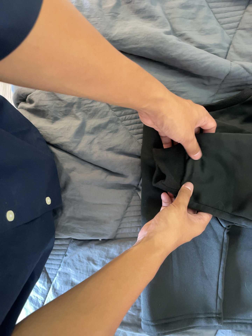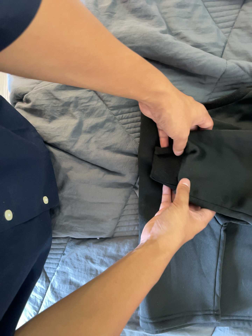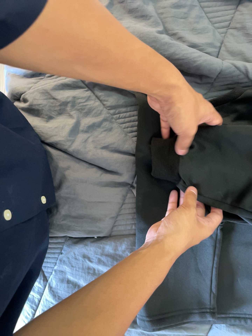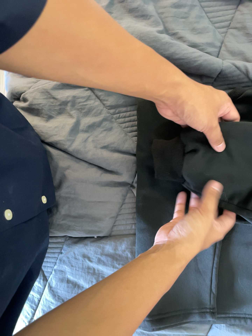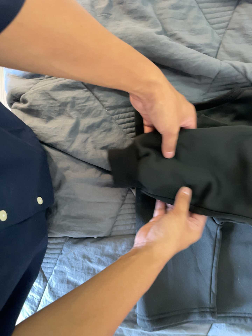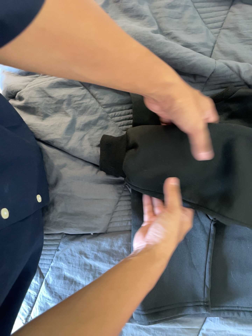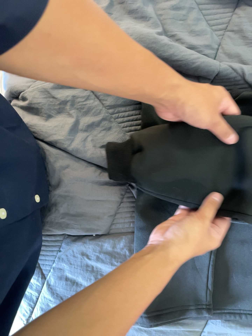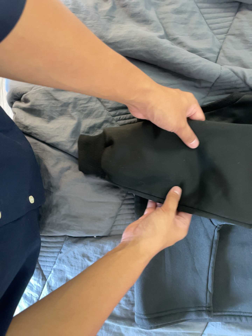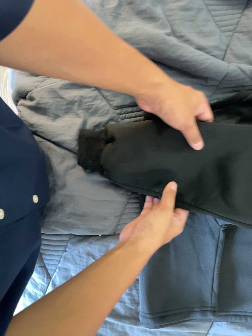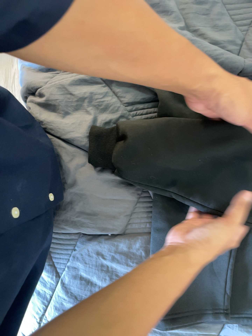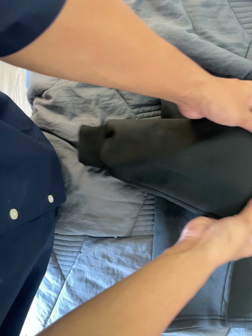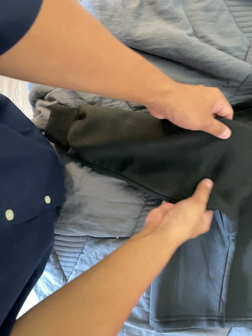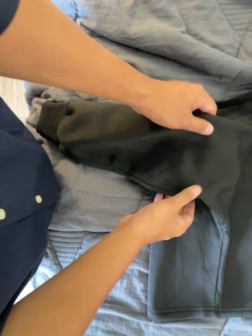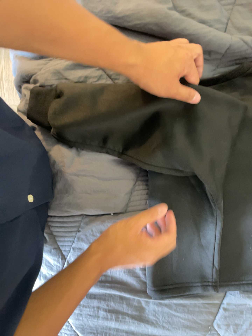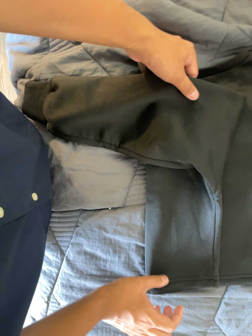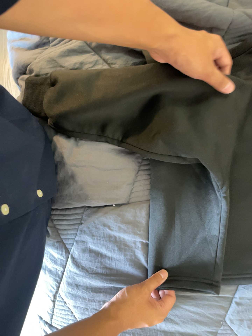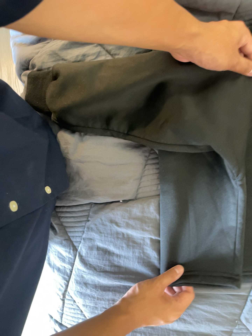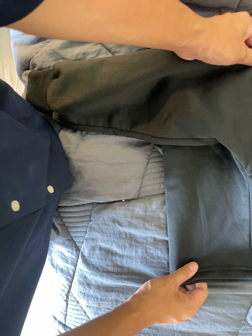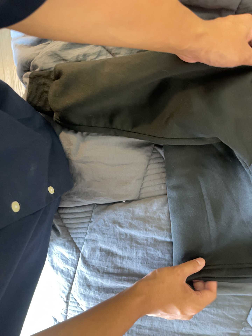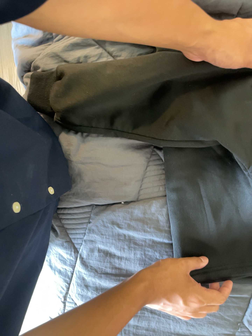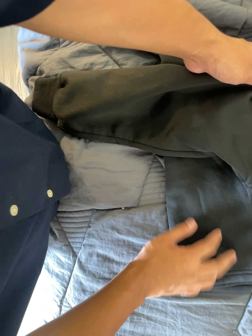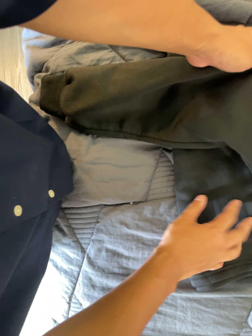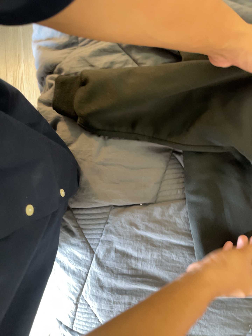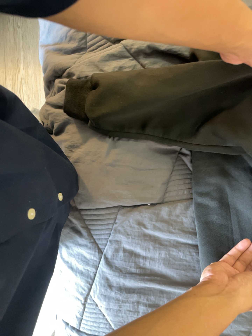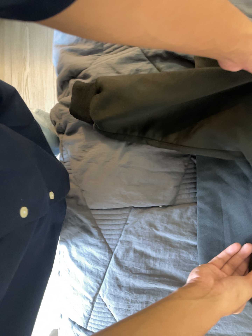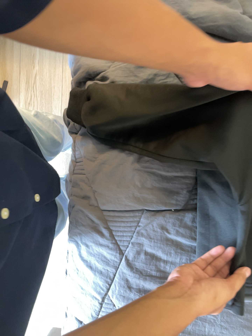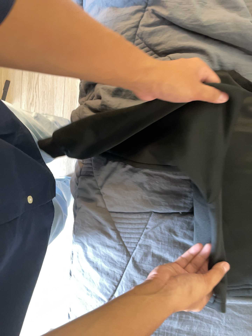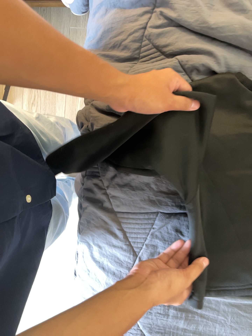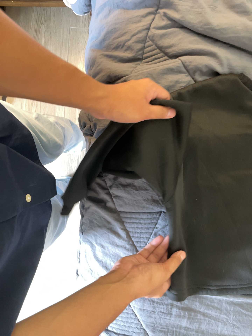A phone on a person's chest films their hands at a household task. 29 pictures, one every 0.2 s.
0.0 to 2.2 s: The camera shifts only a little, or ends up much as it began.
2.2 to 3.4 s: The camera travels toward the bottom of its view, about 8 cm, so close, fixed things drift upward.
3.4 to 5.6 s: The camera travels to its left, about 22 cm.
The film runs backward here.
